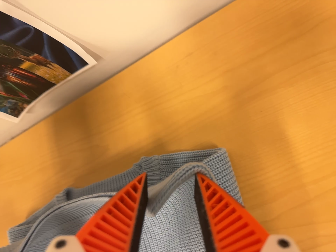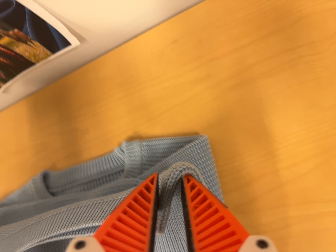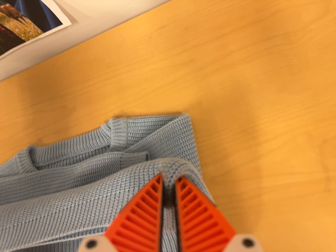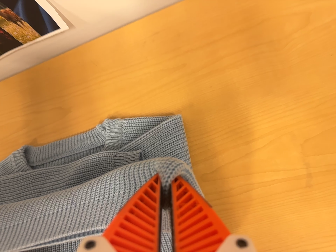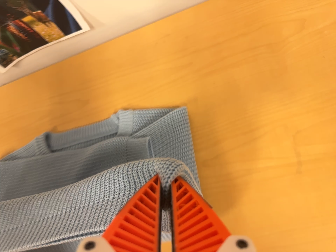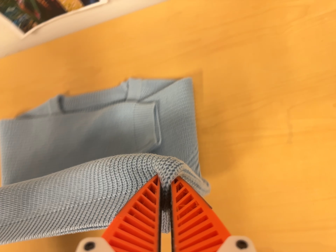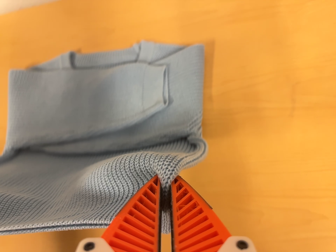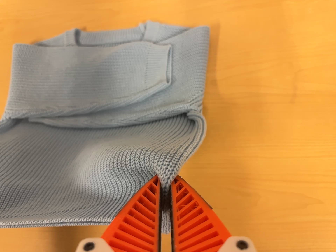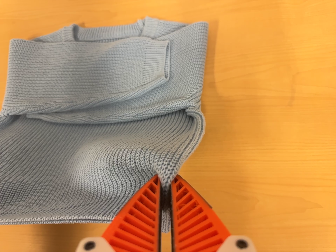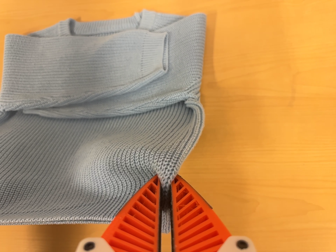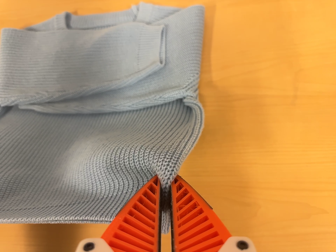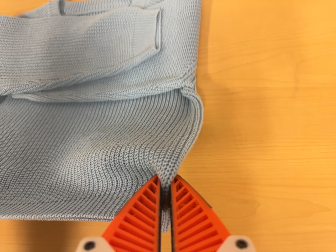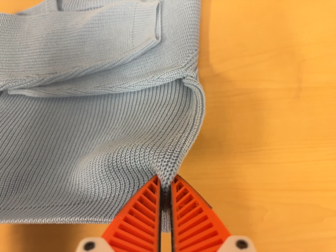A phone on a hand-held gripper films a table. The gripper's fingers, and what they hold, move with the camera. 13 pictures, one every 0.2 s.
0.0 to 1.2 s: The camera travels toward the bottom of its view and backward, about 20 cm, so close, fixed things drift upward. It rolls about its line of sight by about 15 degrees, and the scene rotates clockwise.
1.2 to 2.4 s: The camera travels forward, about 6 cm, so what stands in front looms larger.
The film runs backward here.
